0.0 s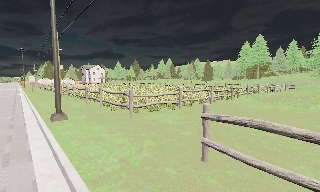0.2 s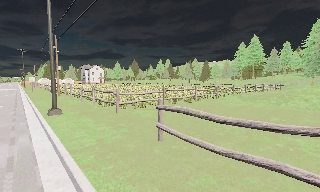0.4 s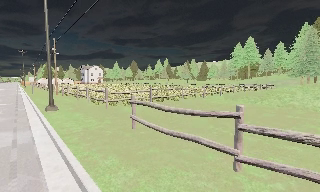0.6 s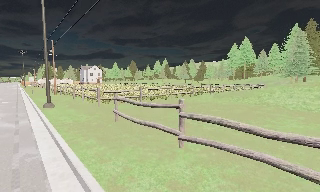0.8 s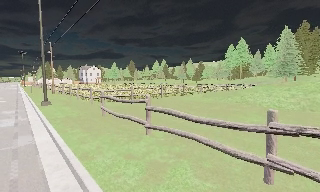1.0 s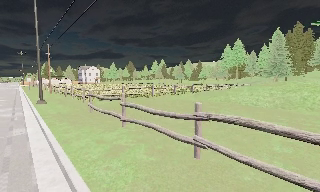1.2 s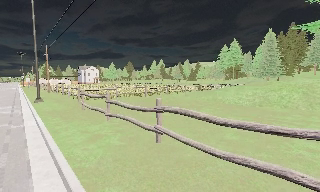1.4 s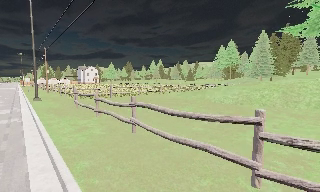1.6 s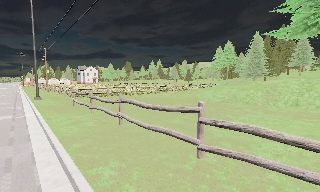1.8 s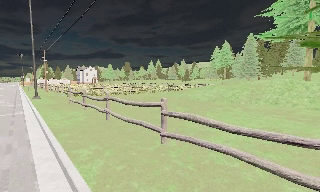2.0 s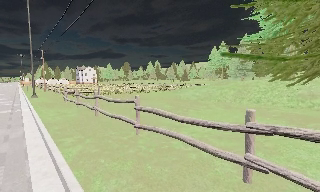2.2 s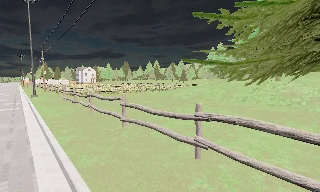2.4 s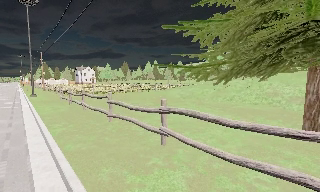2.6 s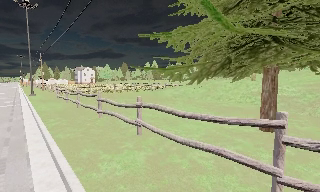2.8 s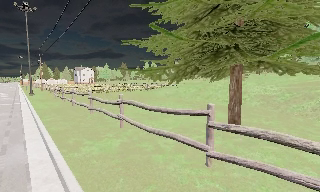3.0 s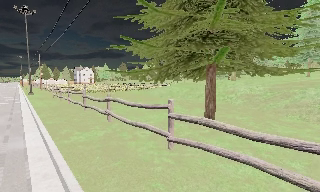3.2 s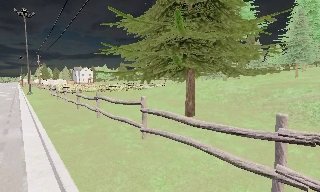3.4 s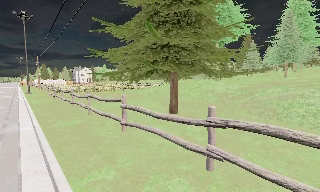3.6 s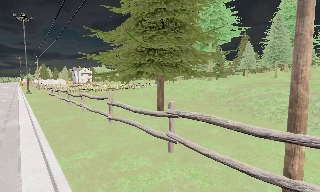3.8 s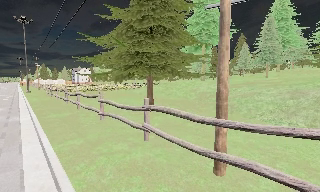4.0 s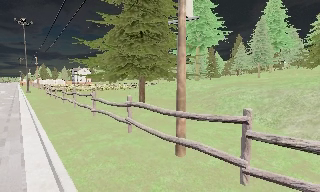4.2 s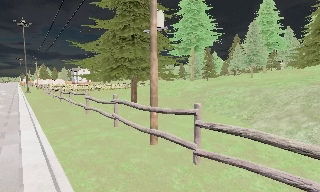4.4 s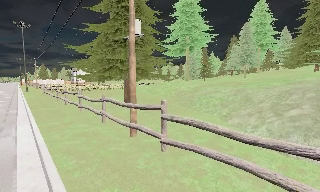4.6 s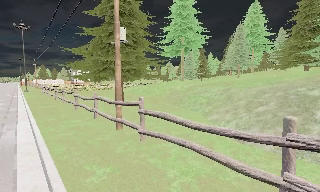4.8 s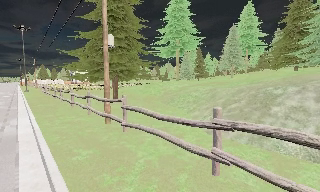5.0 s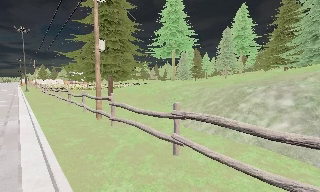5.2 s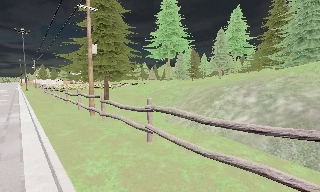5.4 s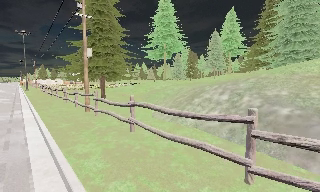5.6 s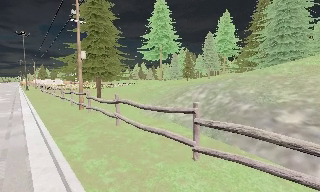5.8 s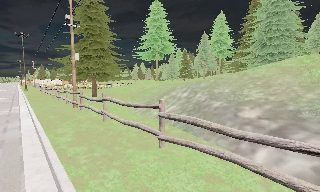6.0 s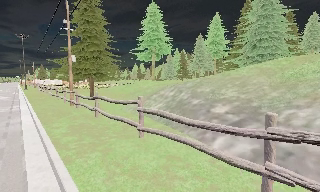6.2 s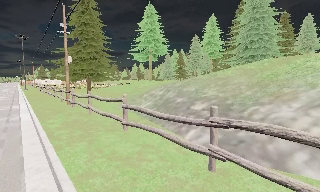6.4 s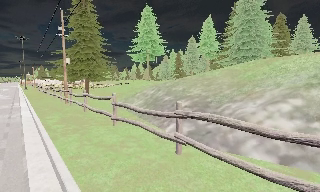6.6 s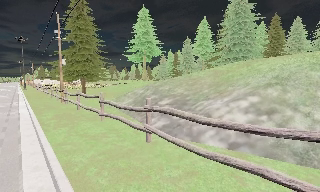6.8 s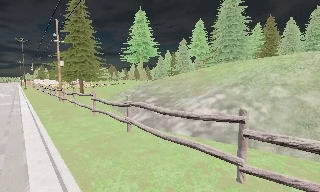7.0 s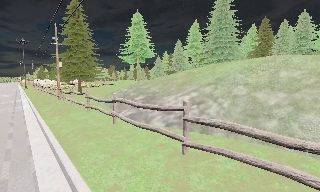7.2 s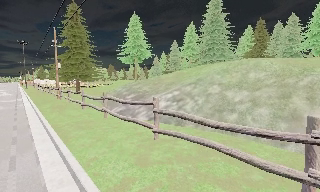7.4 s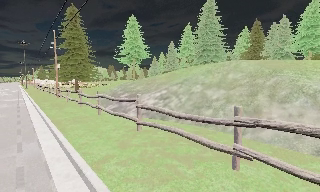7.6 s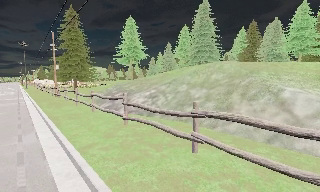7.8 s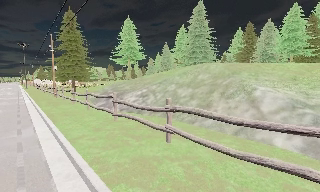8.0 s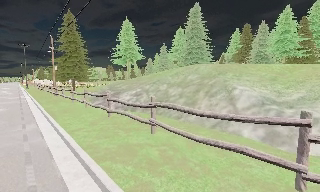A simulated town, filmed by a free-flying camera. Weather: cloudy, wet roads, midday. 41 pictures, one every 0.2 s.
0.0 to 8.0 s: The camera travels backward and to its right, about 50 m, so what stands in front gets smaller.
The film runs backward here.
